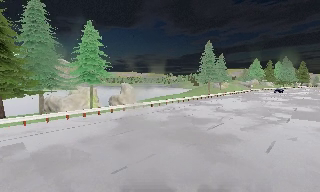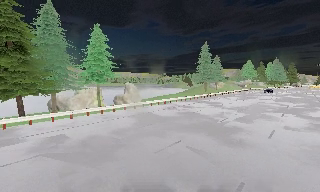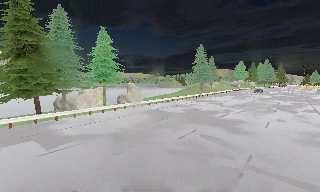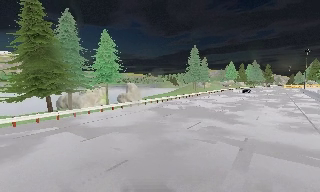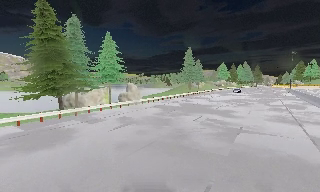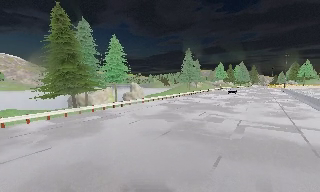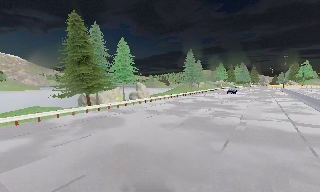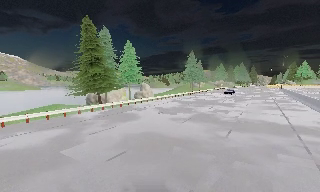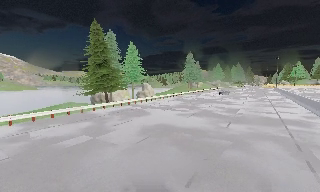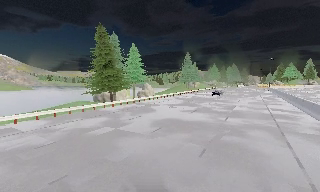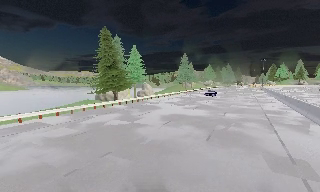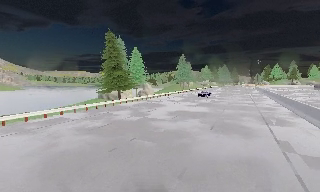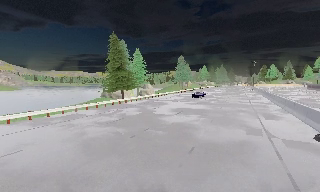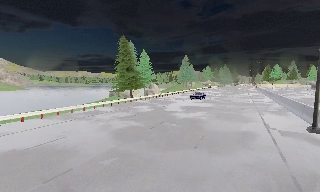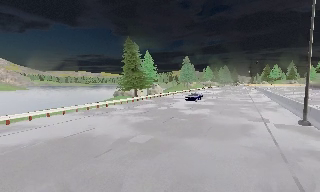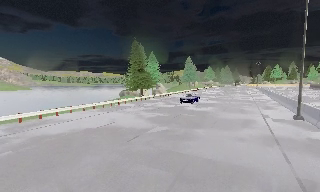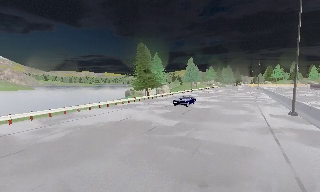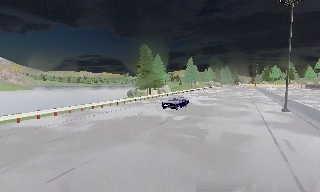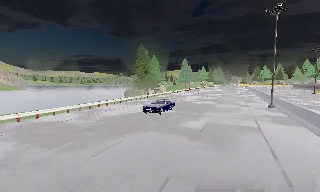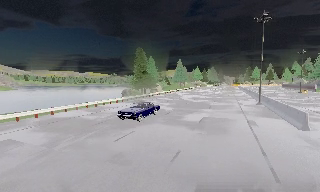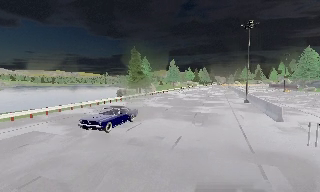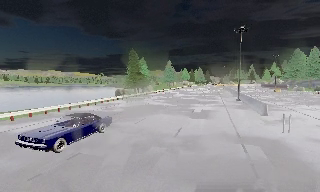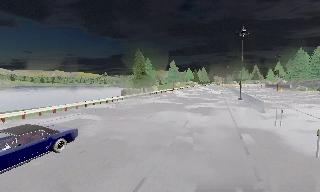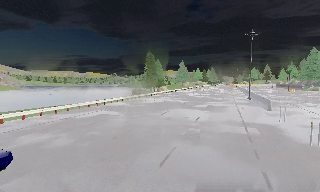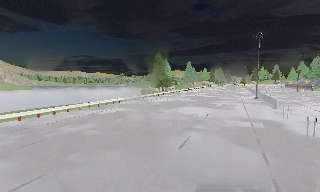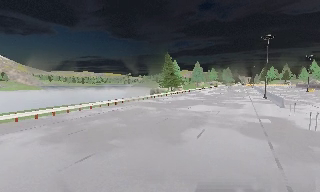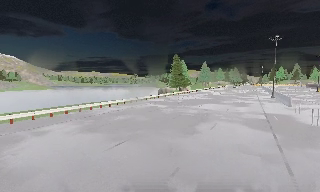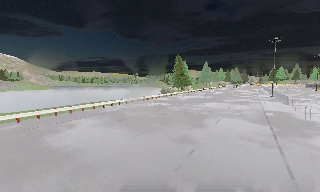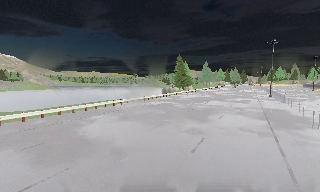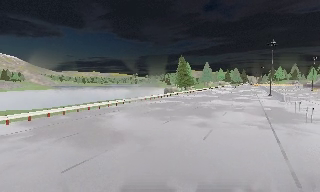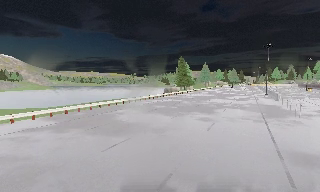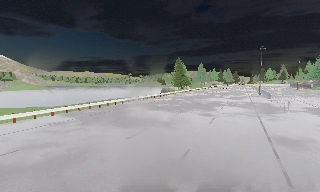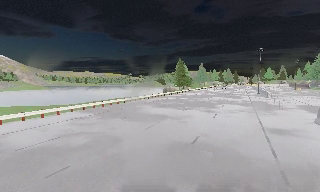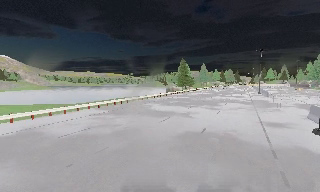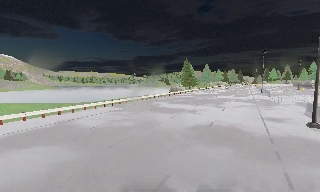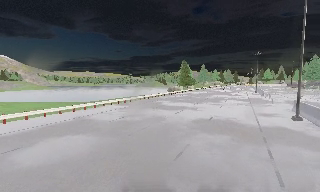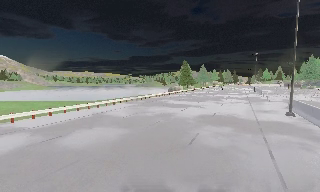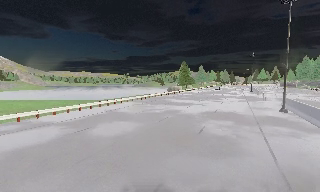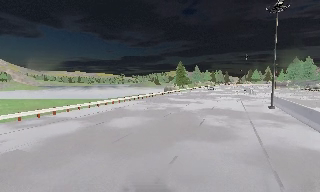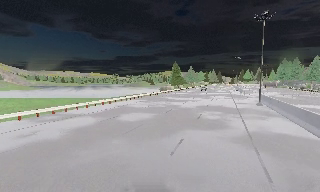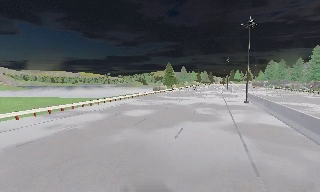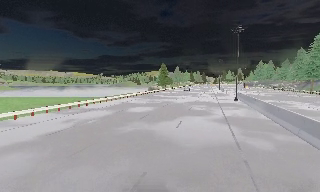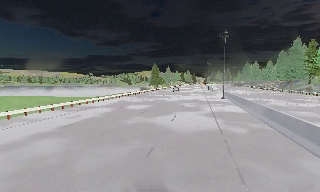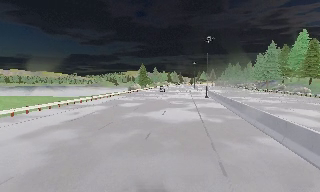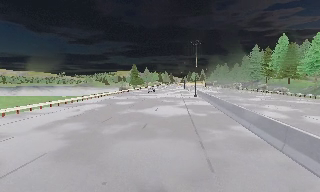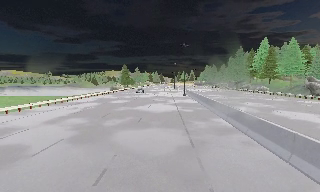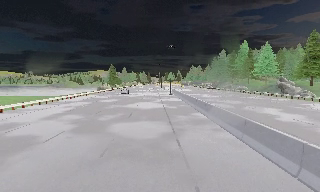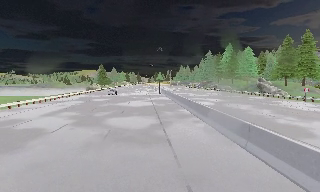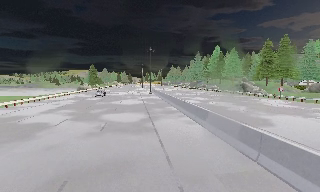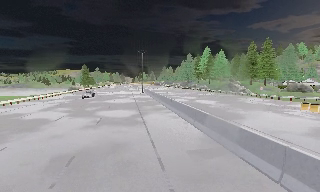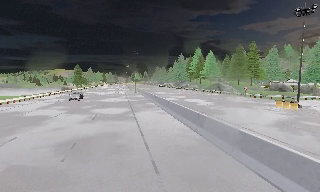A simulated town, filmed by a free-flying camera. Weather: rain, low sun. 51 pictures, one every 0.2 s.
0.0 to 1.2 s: The camera pans to its right, which is clockwise from overhead, by about 10 degrees. It travels backward and to its left, about 14 m, so what stands in front gets smaller.
1.2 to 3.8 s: The camera travels backward and to its left, about 25 m, so what stands in front gets smaller.
3.8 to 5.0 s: The camera travels backward, about 11 m, so what stands in front gets smaller.
5.0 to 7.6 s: The camera travels backward and to its left, about 25 m, so what stands in front gets smaller.
7.6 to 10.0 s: The scene slides to the left, as the camera pans about 40 degrees to its right. It travels backward, about 25 m.
The film runs forward here.
